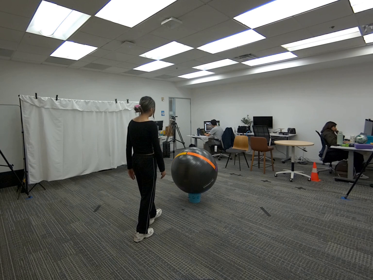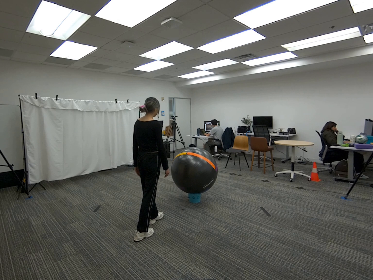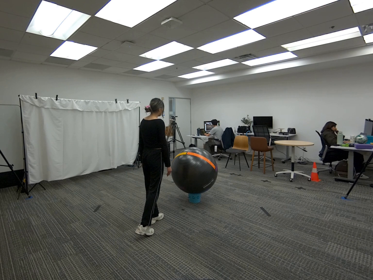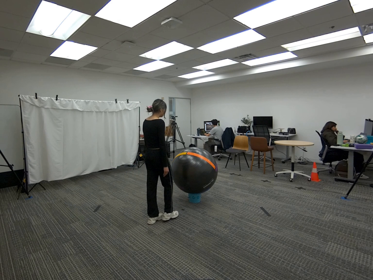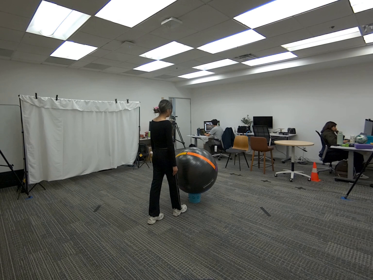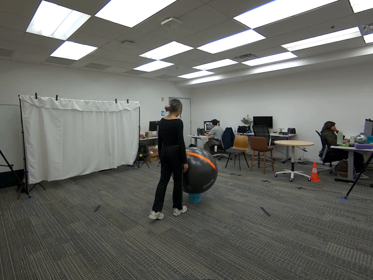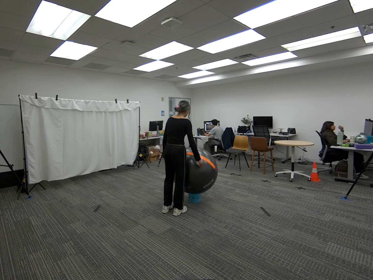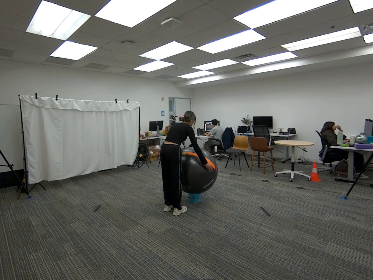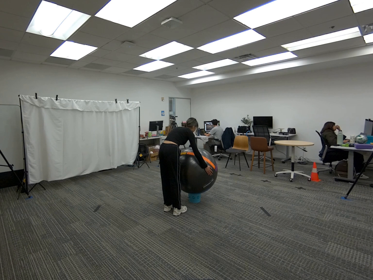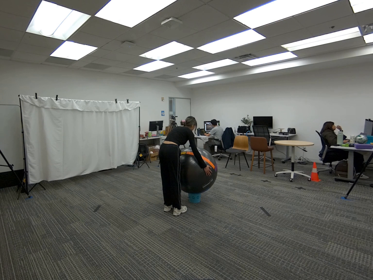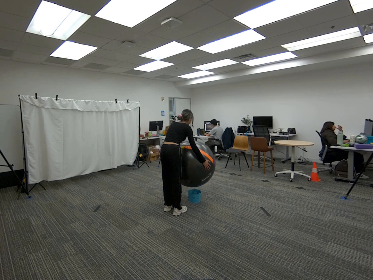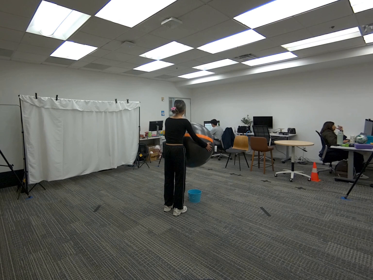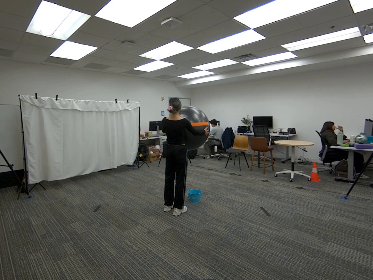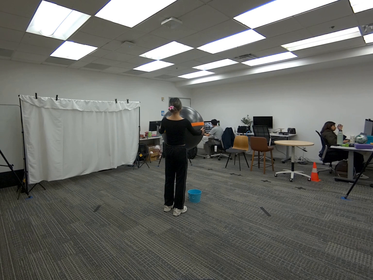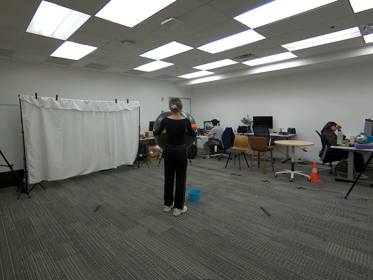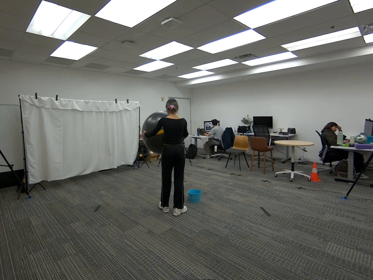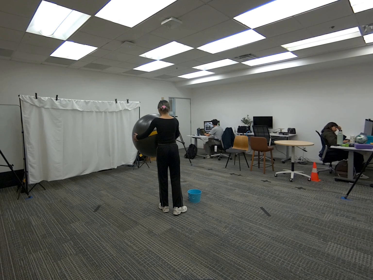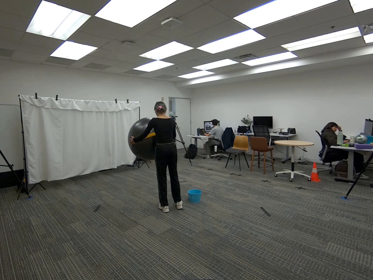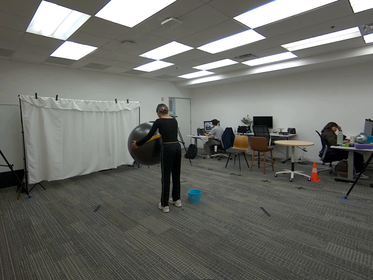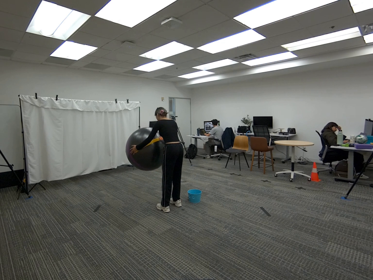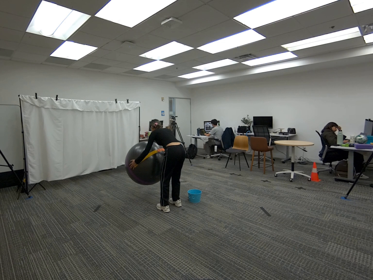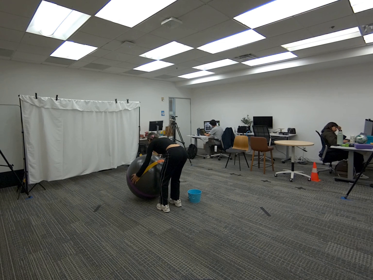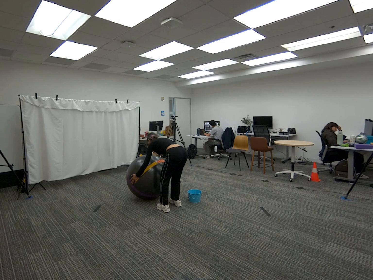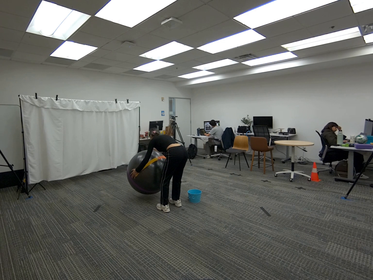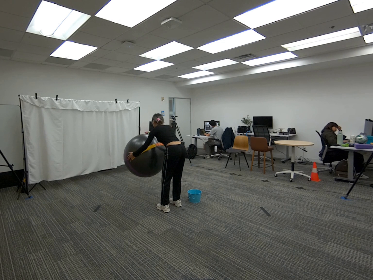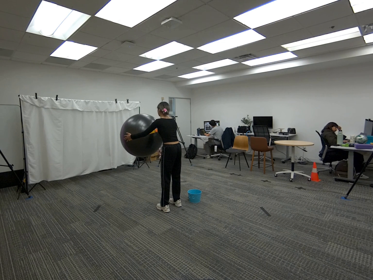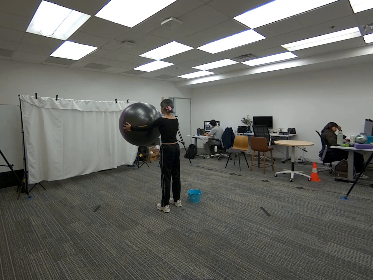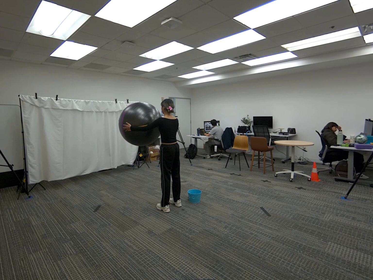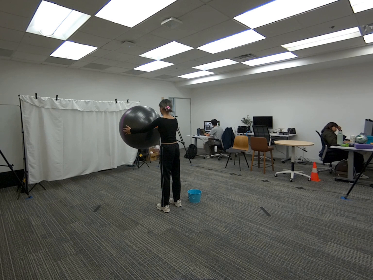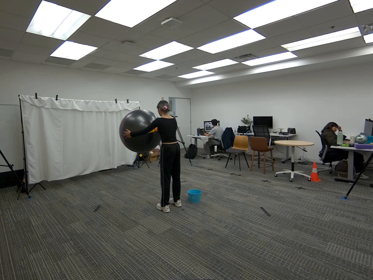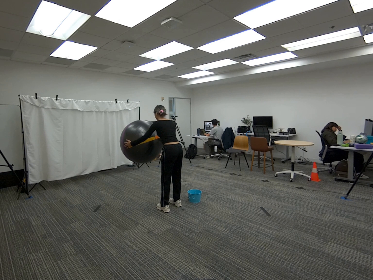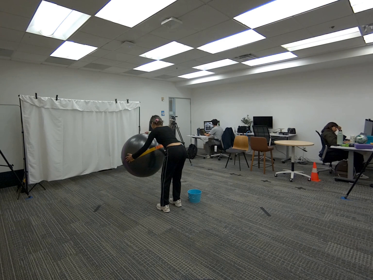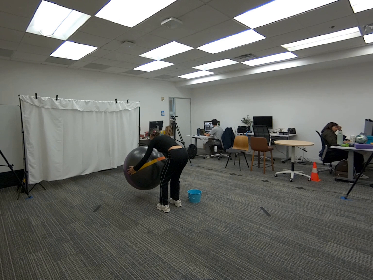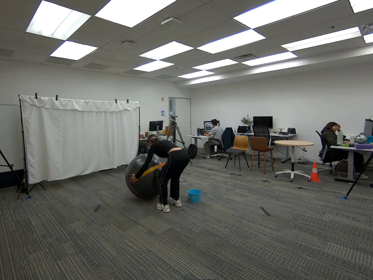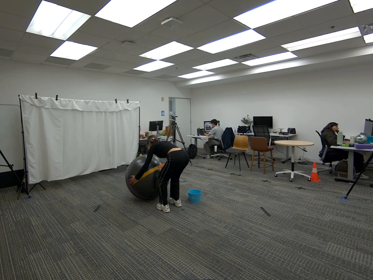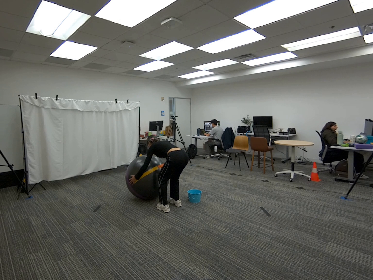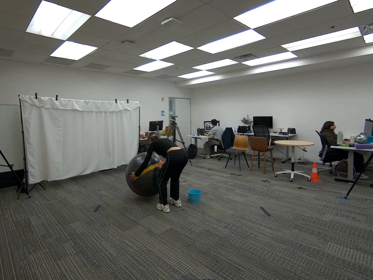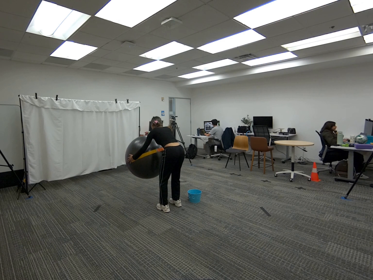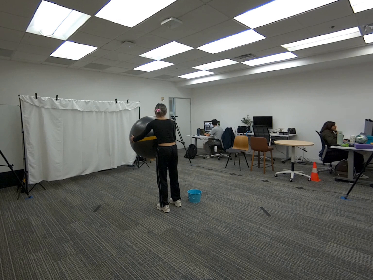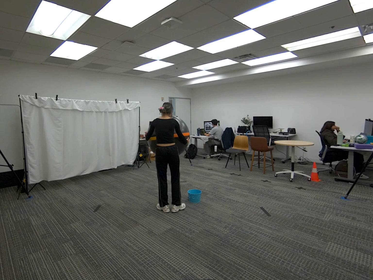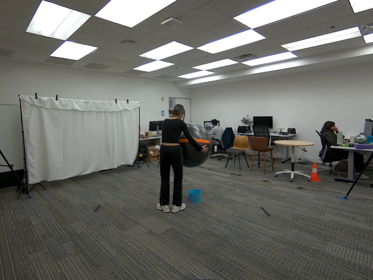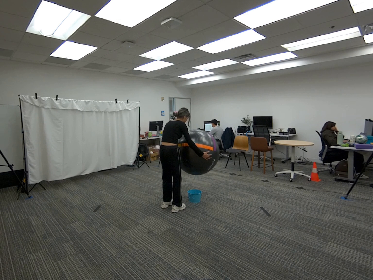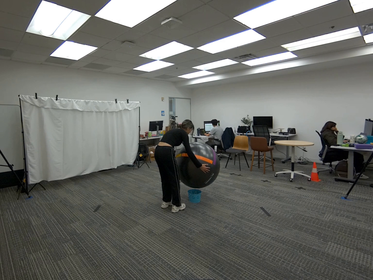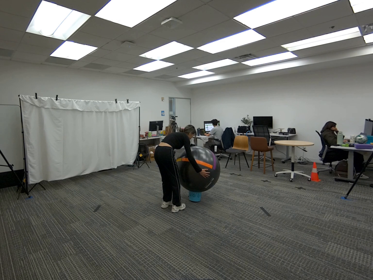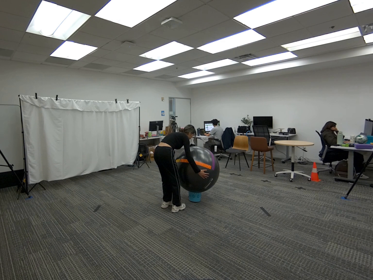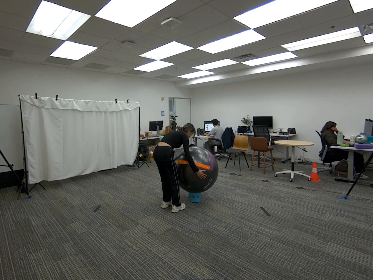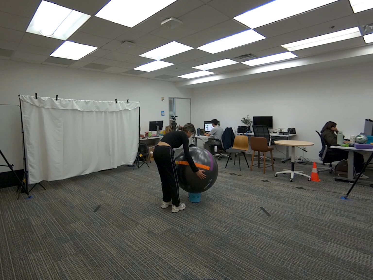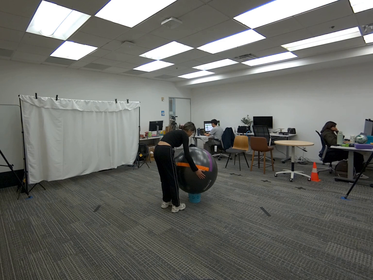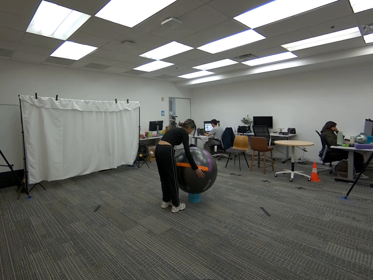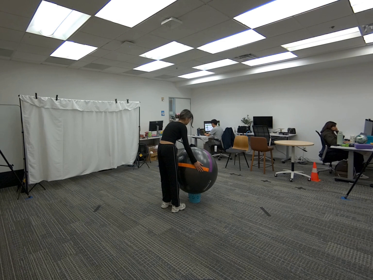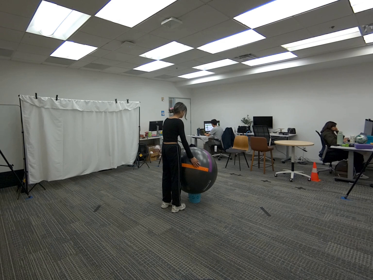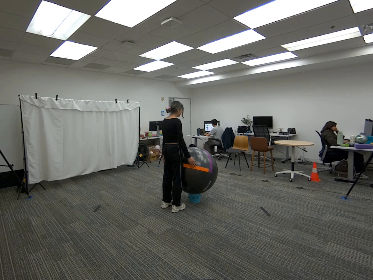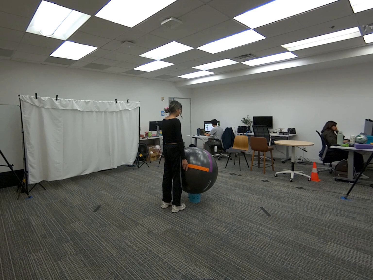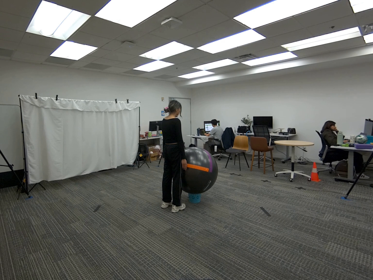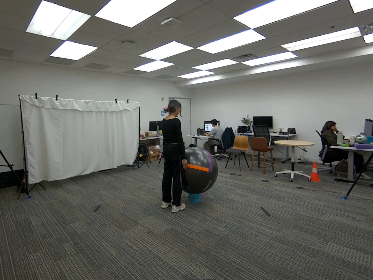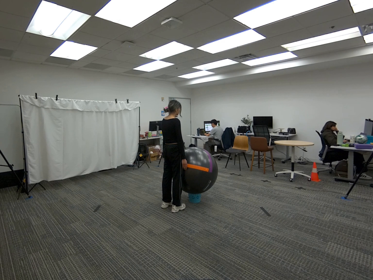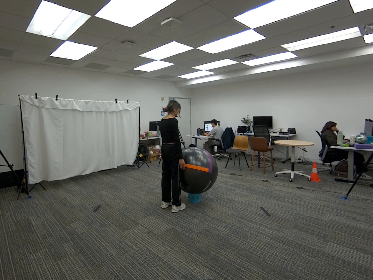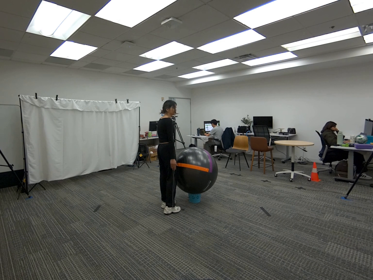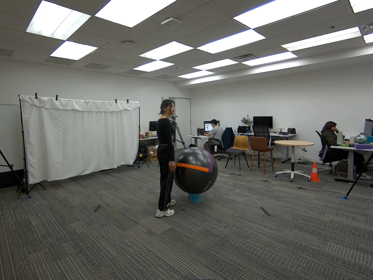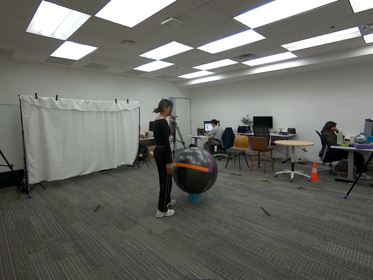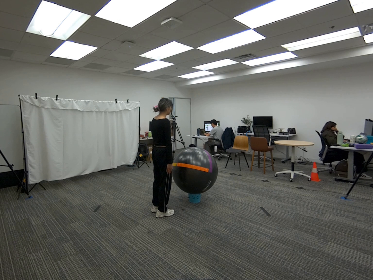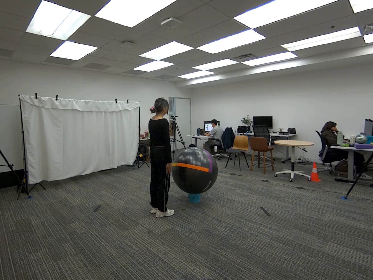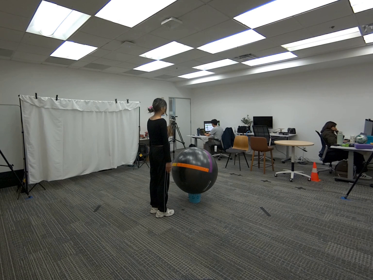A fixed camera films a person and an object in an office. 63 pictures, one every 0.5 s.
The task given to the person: Walk over to the yoga ball and grasp the yoga ball. Tap on the ground slowly and stop when time is done. Place back inside the blue basket.
